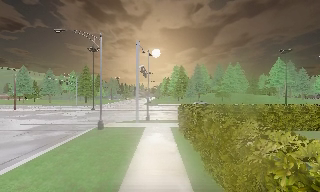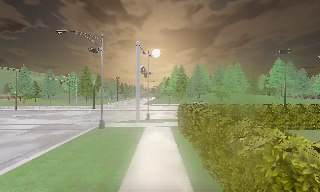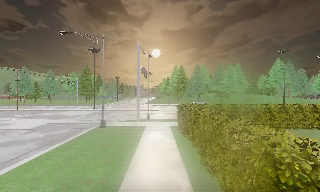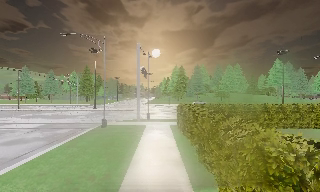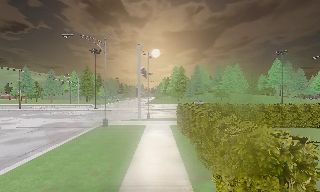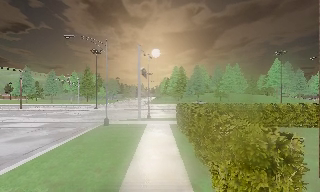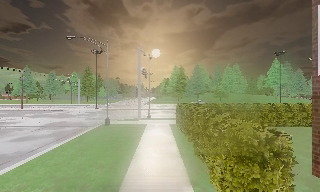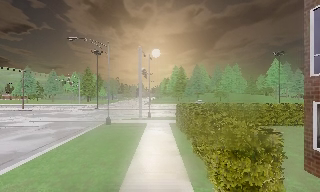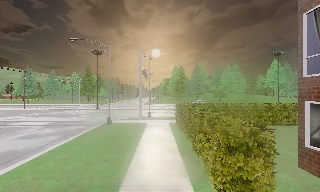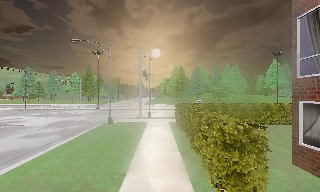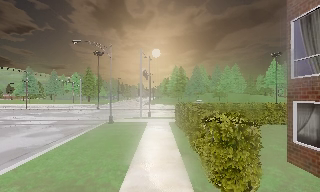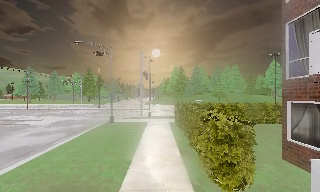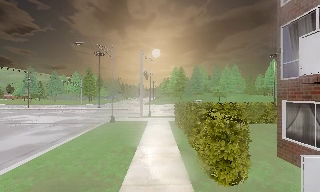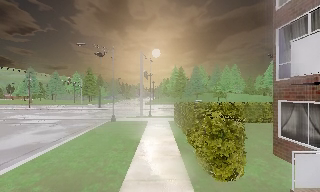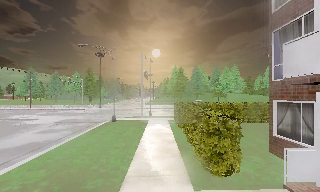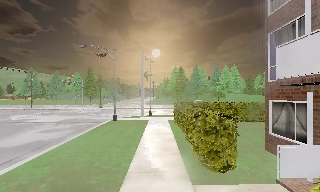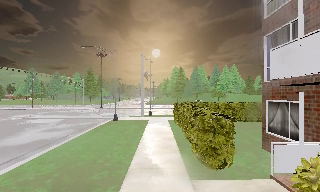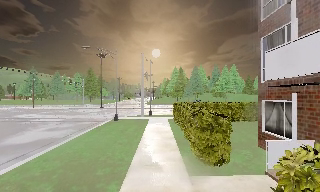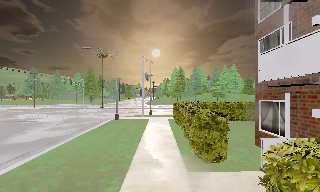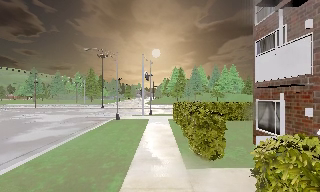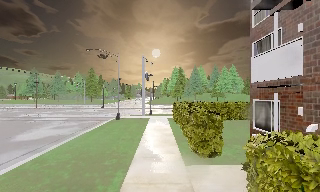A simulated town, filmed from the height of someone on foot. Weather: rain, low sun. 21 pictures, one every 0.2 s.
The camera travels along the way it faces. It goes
backward.
0.0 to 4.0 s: The camera travels backward, about 5 m, so what stands in front gets smaller.
The film runs backward here.
